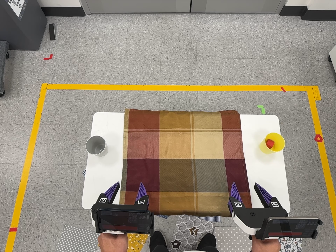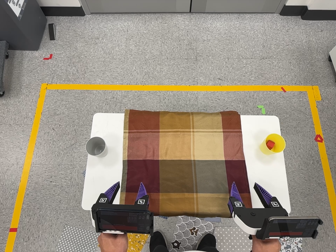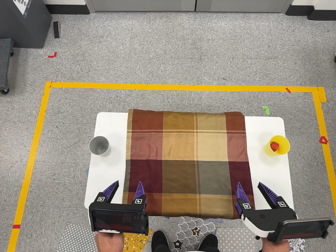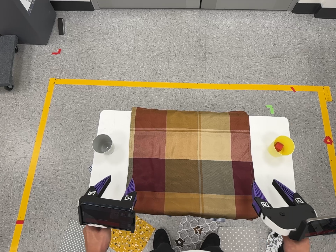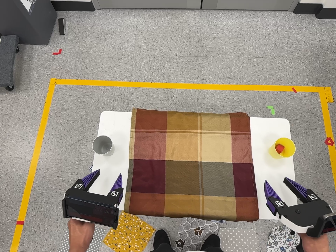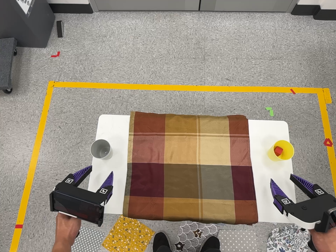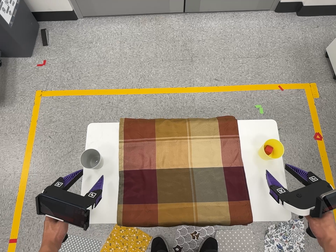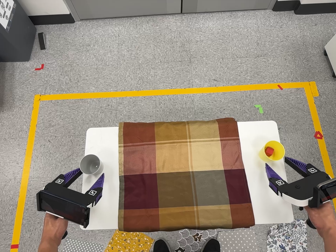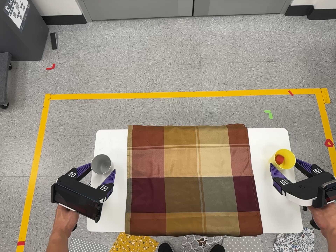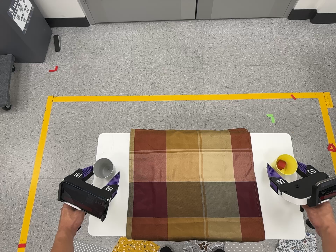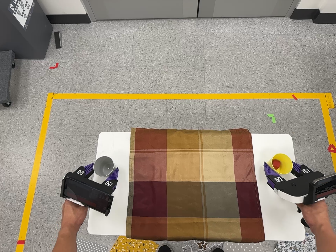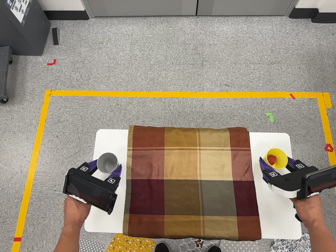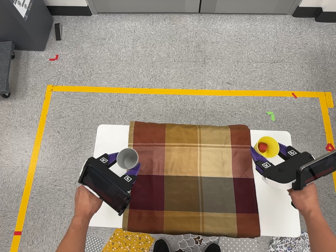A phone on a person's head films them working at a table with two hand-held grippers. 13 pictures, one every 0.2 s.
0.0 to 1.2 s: The camera travels toward the top of its view, about 5 cm, so close, fixed things drift downward.
1.2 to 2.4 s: The camera shifts only a little, or ends up much as it began.
The film runs forward here.
